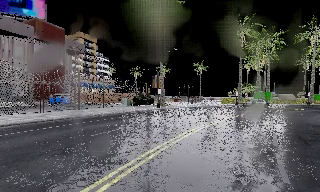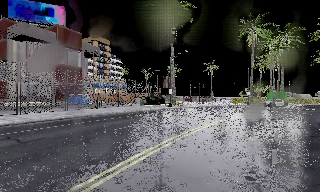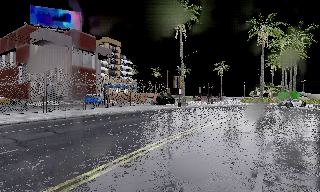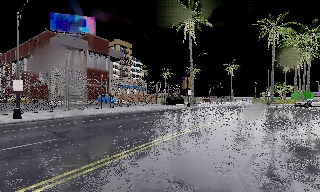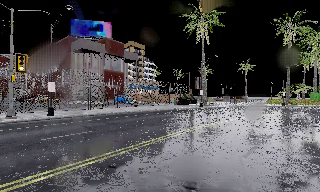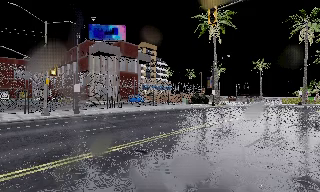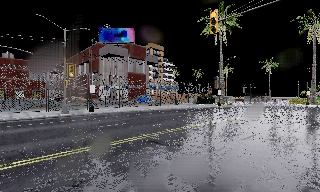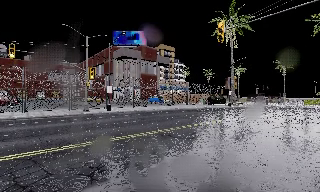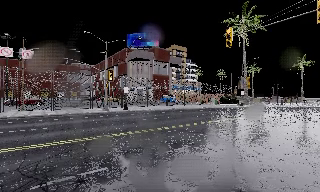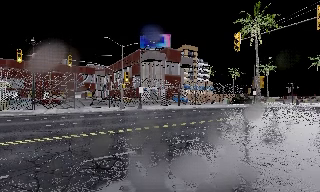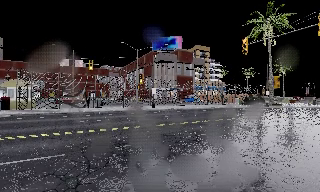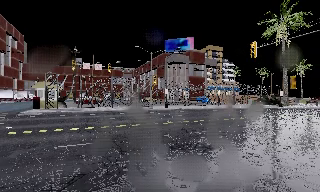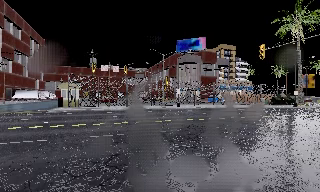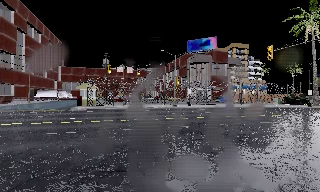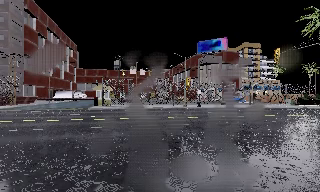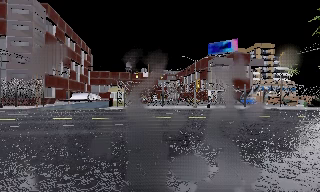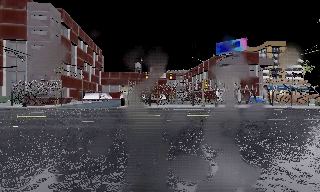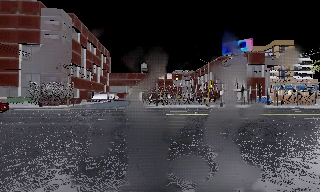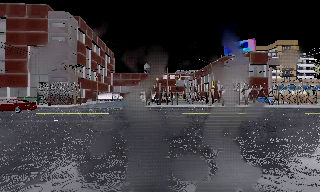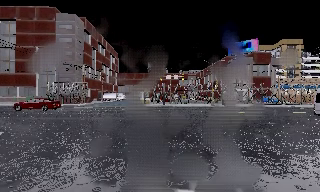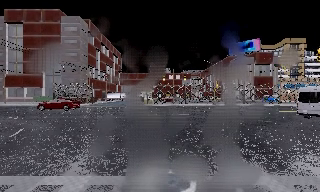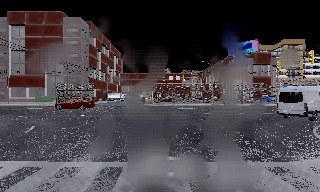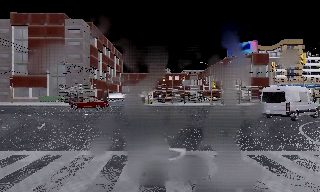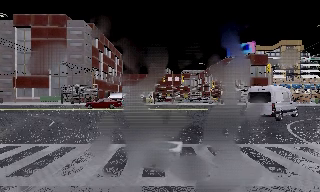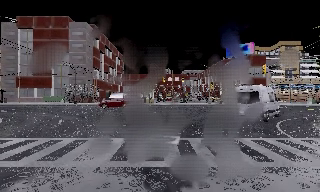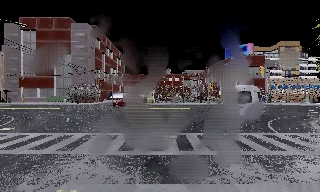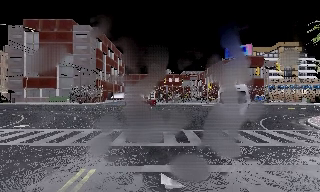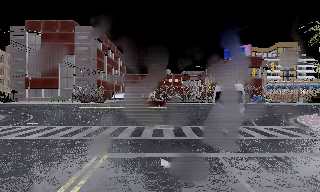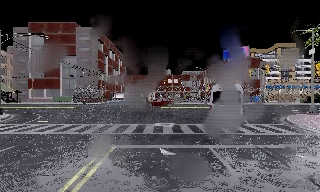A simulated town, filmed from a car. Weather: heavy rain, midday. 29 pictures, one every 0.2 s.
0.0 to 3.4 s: The camera swings to its left by about 60 degrees, and the scene slides to the right. It travels backward, about 19 m.
3.4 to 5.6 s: The camera travels backward, about 10 m, so what stands in front gets smaller.
The film runs backward here.
